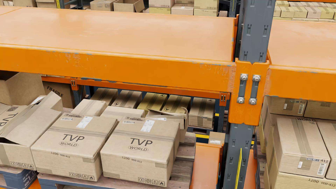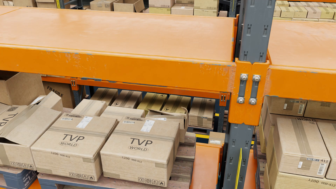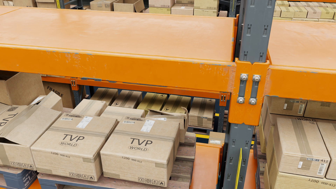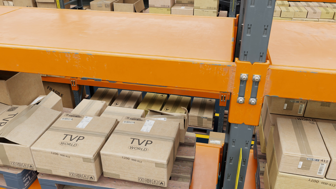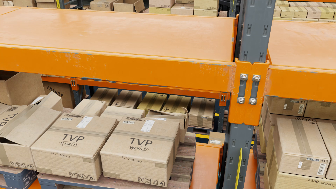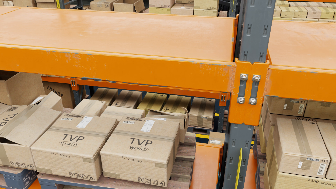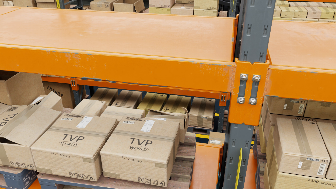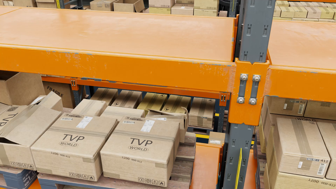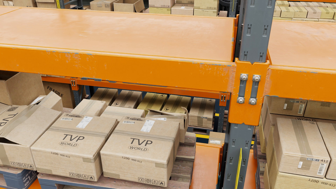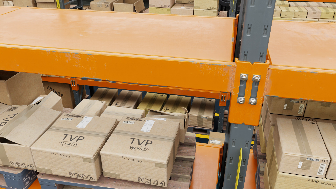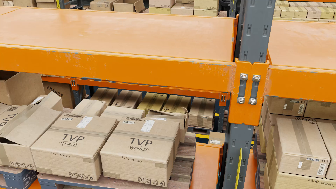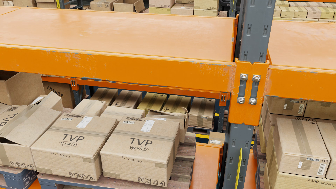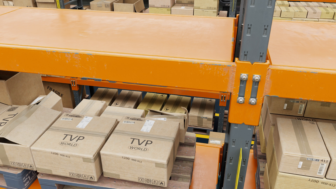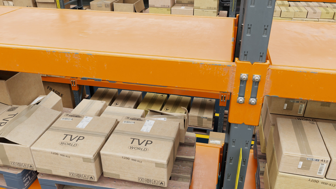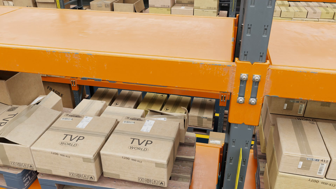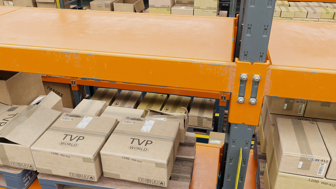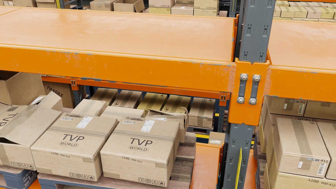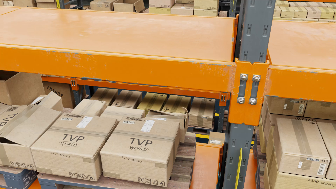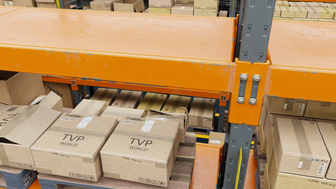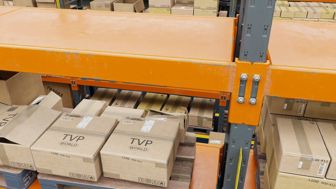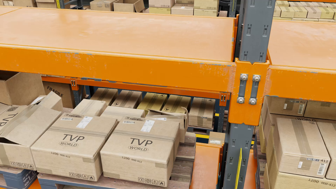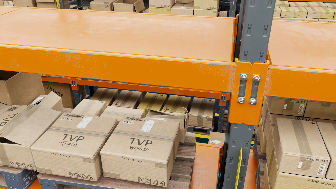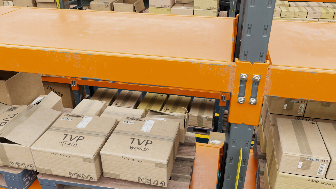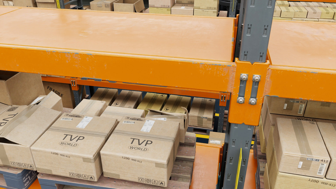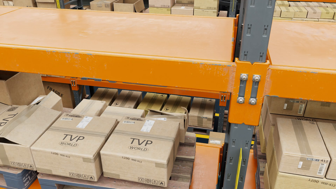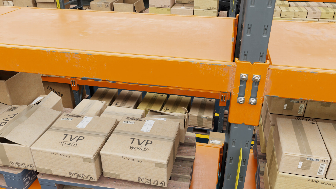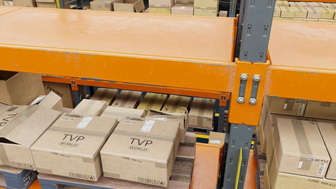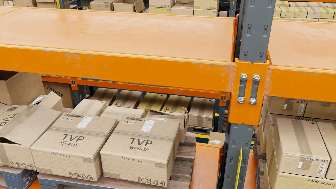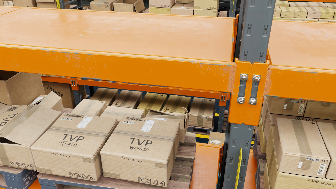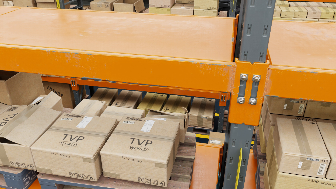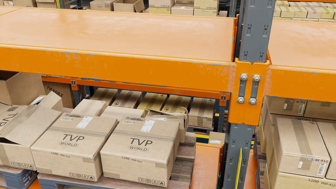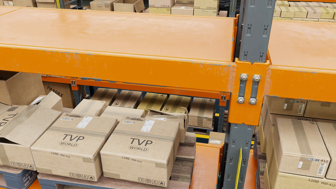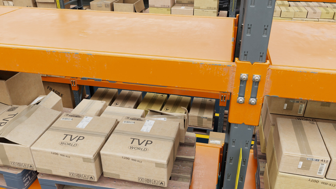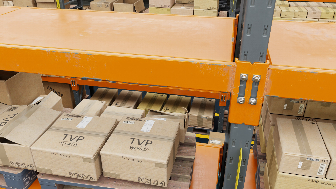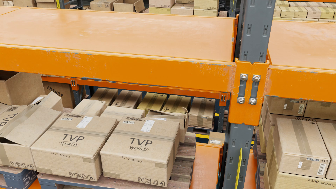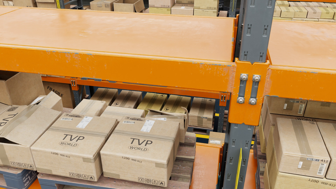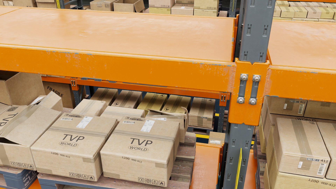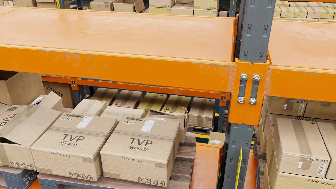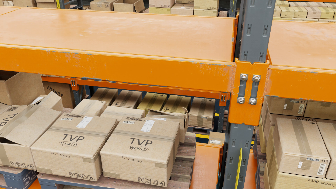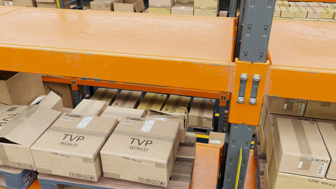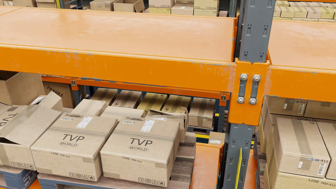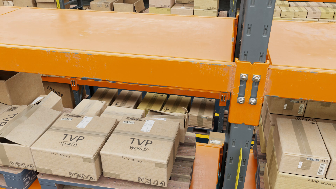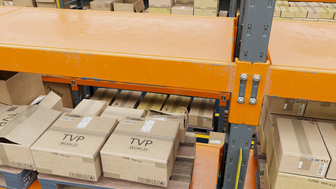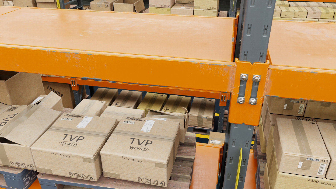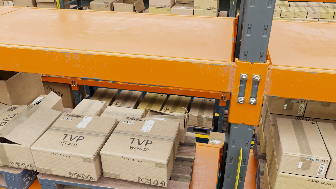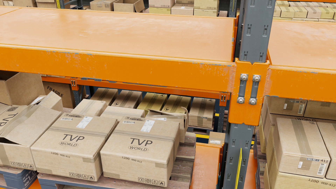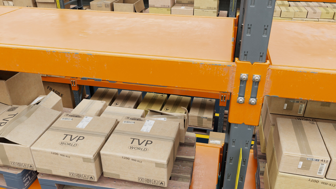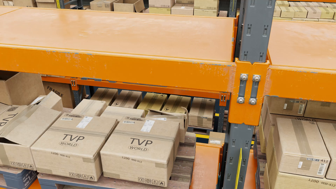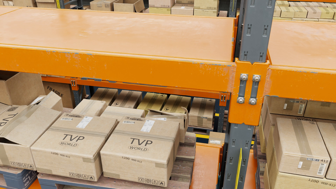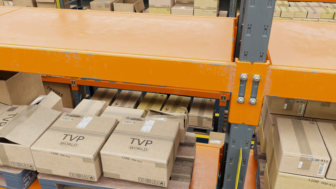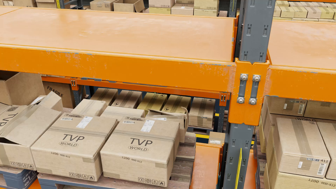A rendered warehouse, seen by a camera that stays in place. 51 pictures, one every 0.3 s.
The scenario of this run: A forklift runs into an object in its way.
